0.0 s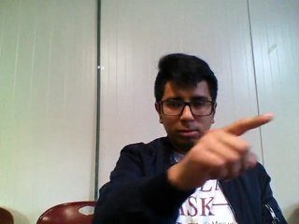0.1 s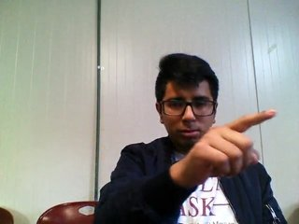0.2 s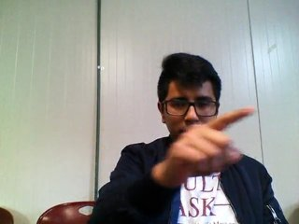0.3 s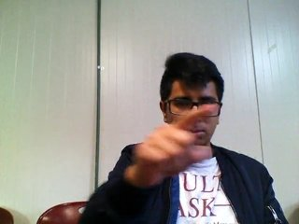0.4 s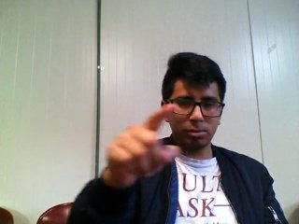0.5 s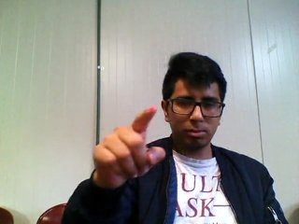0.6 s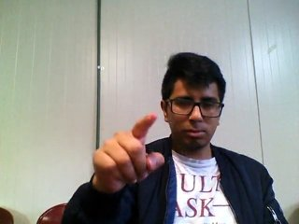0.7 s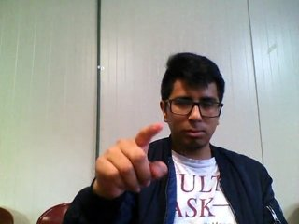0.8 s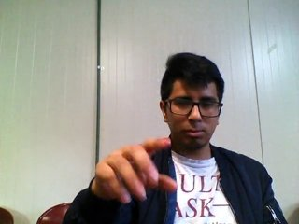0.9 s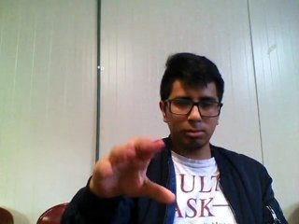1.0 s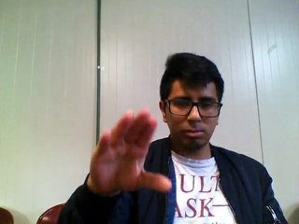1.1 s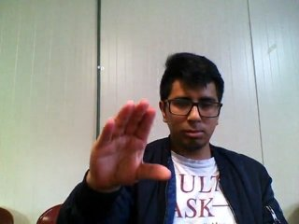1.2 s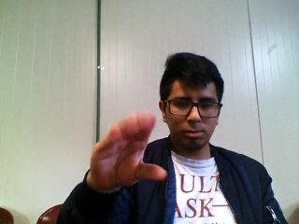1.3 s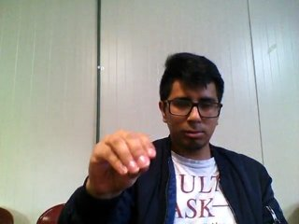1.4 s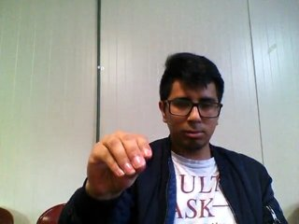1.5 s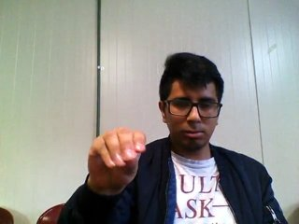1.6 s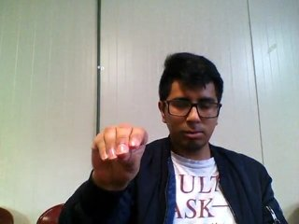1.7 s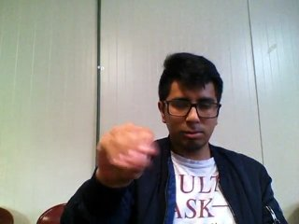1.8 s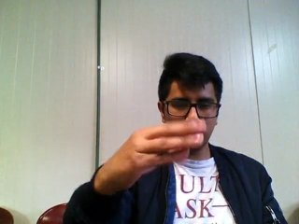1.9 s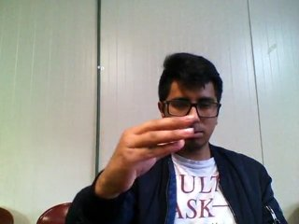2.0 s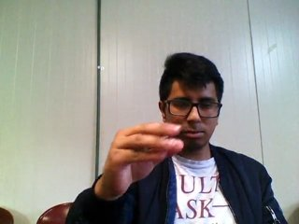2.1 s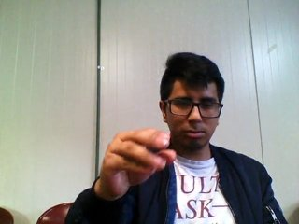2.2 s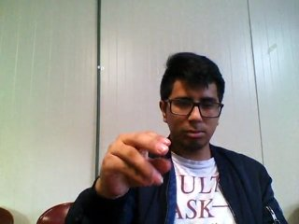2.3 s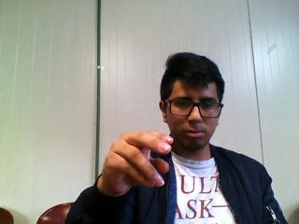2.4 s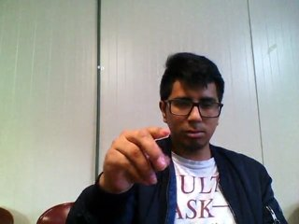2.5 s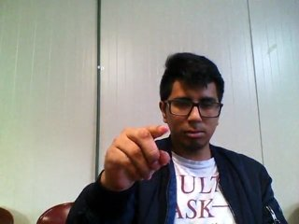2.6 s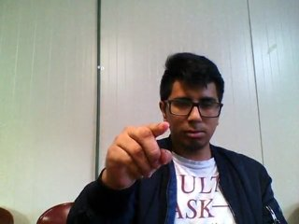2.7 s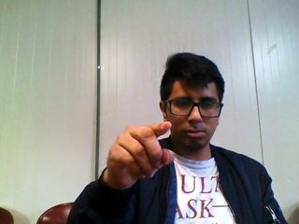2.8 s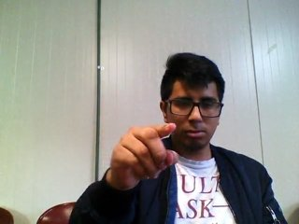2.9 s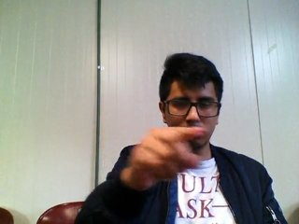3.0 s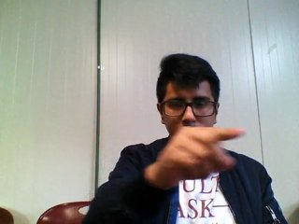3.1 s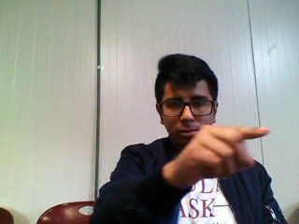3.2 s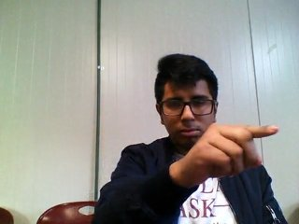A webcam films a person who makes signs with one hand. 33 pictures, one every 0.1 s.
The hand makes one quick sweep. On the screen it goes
to the right.
0.0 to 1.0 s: Pointing with one finger.
1.1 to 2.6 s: On the screen the hand sweeps to the right. The name of the sign: Throw left.
2.7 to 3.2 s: Pointing with one finger.
